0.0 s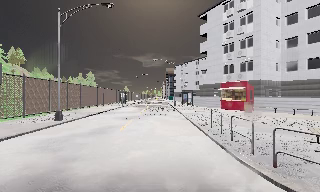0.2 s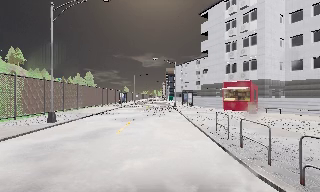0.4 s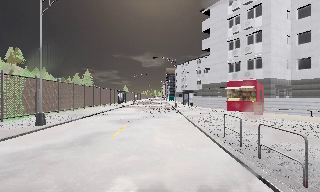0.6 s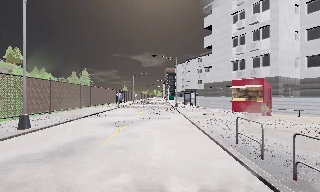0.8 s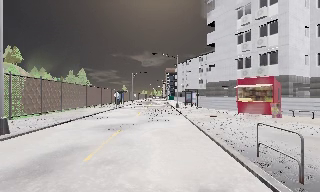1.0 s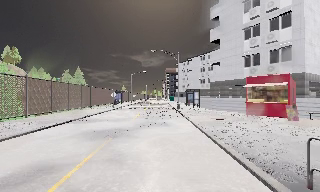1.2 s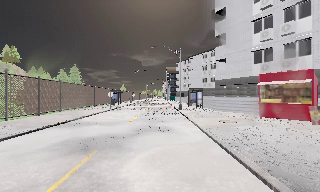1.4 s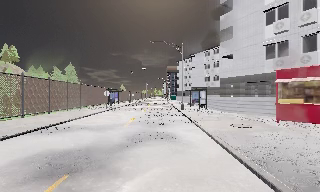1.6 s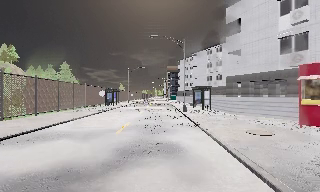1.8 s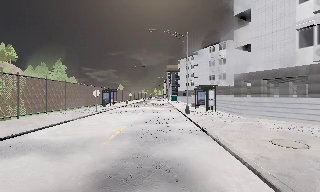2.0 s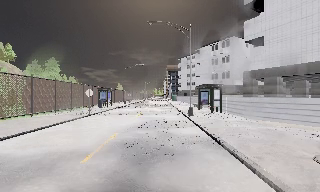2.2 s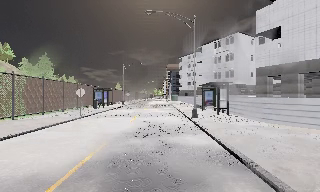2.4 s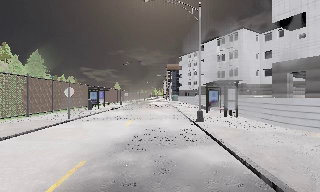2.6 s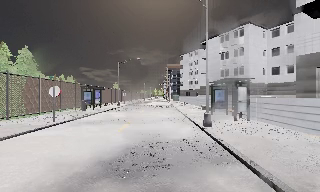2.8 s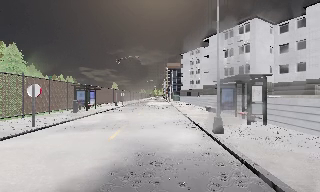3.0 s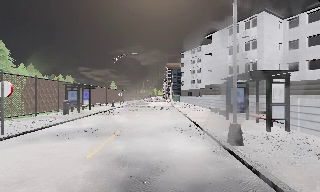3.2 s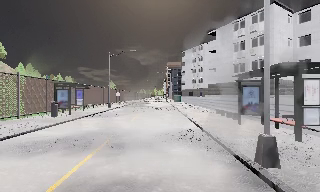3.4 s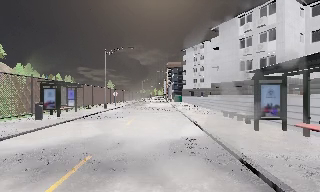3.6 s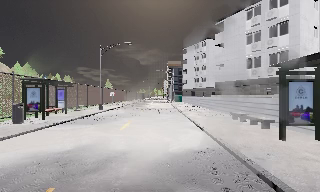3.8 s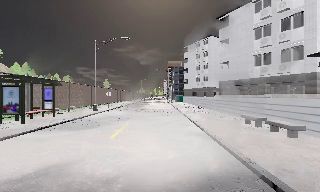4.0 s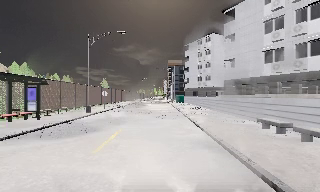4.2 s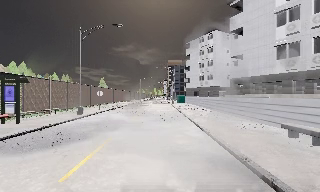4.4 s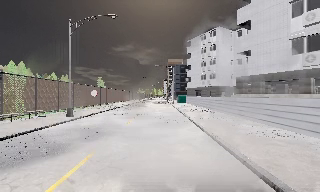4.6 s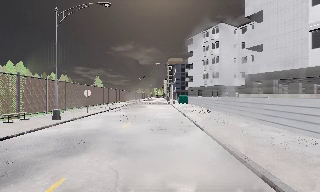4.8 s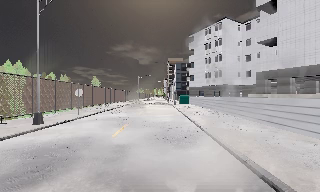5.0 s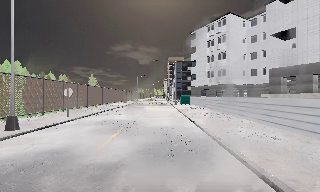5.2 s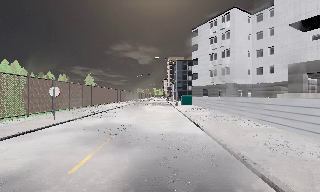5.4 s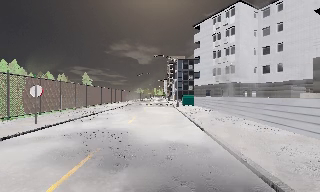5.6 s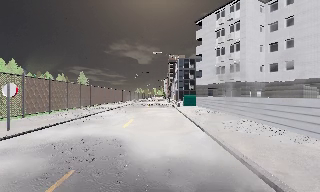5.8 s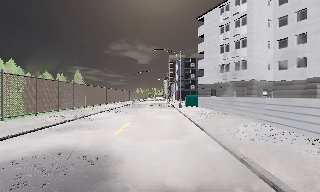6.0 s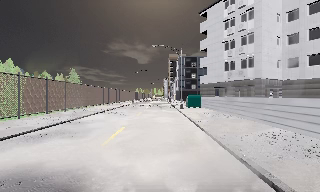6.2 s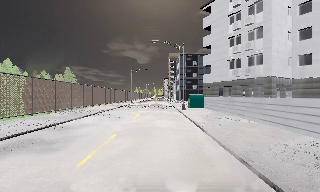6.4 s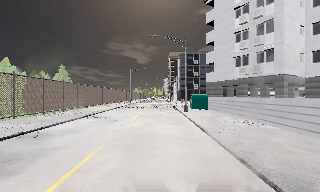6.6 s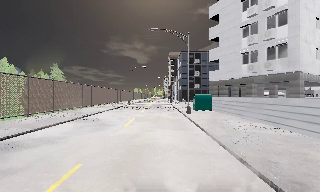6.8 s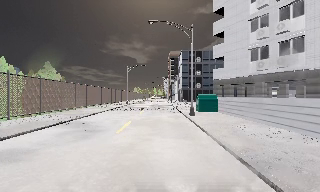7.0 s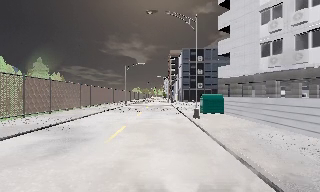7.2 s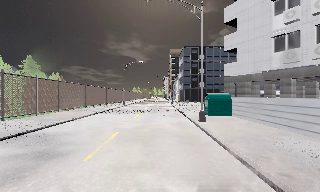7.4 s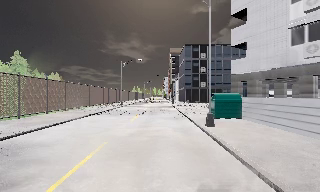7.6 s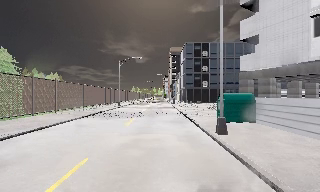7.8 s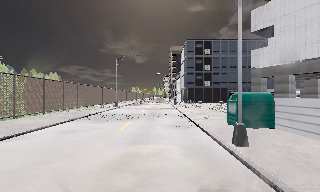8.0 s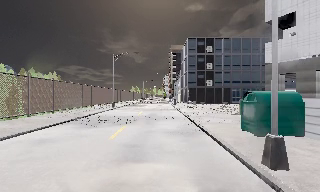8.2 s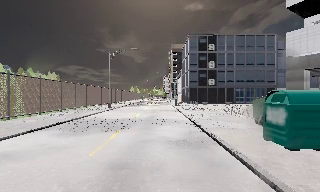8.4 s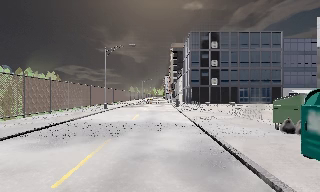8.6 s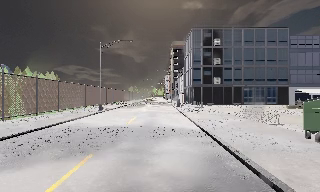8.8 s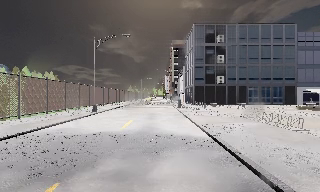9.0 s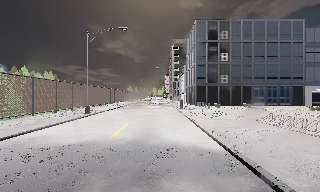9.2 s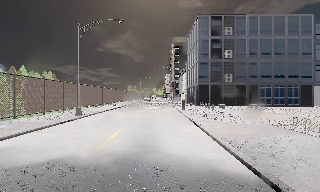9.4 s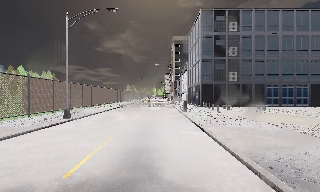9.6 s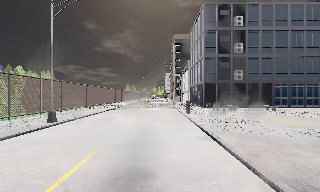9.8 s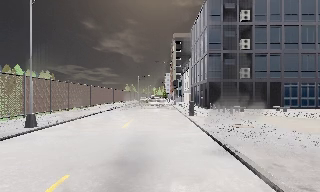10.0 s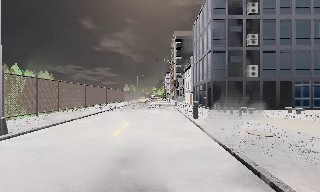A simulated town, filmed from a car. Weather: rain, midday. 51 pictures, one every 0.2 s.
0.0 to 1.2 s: The camera travels forward, about 7 m, so what stands in front looms larger. It gains speed.
1.2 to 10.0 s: The camera travels forward, about 70 m, so what stands in front looms larger.
The film runs forward here.
